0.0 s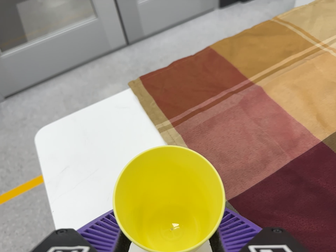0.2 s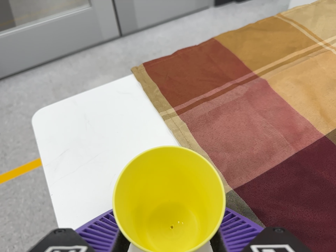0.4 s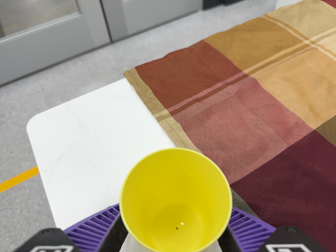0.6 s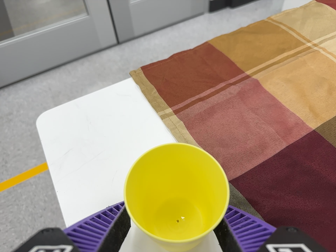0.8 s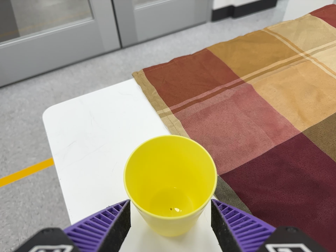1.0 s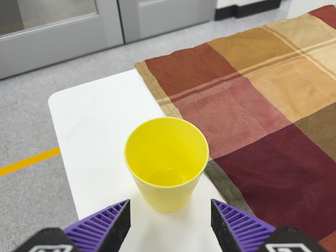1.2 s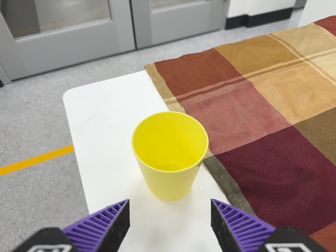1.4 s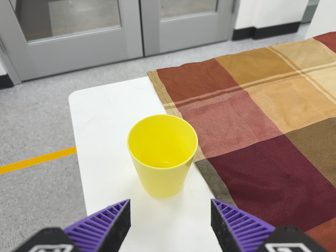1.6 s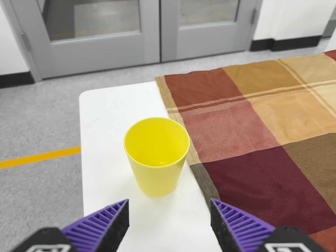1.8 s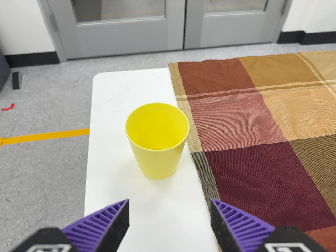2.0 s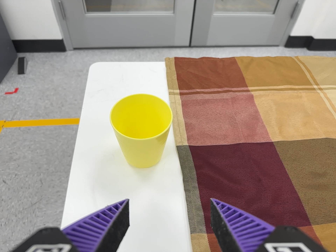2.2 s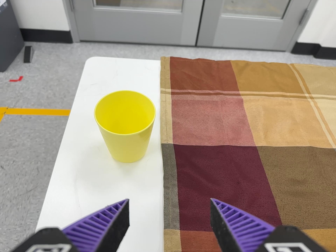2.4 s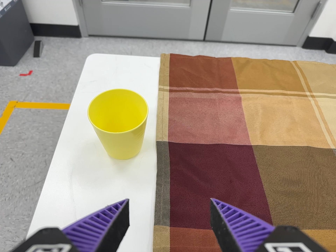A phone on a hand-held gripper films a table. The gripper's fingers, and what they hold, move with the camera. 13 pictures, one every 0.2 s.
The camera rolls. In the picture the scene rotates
clockwise.
The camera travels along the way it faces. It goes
backward.
0.0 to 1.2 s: The camera travels backward and toward the bottom of its view, about 9 cm, so what stands in front gets smaller.
1.2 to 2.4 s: The camera pans to its left by about 15 degrees. It travels to its right and backward, about 14 cm. It rolls about its line of sight by about 20 degrees, and the scene rotates clockwise.
The film runs backward here.
